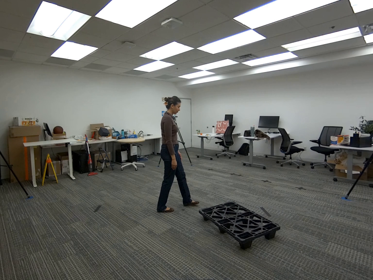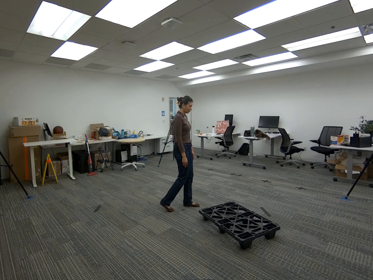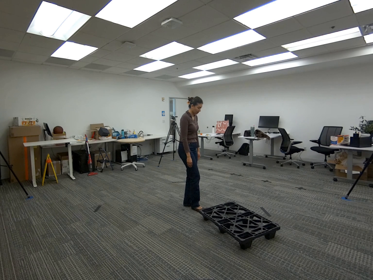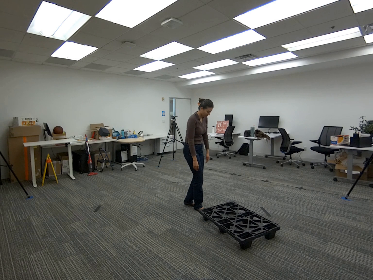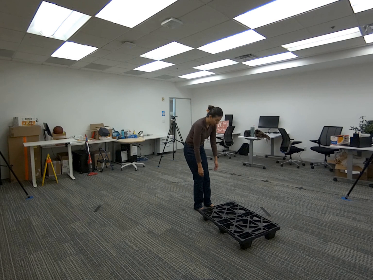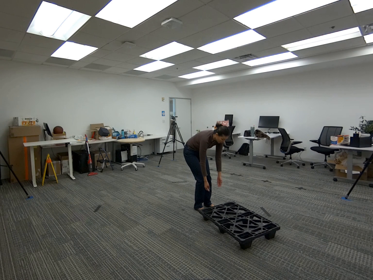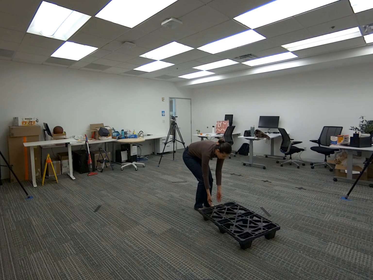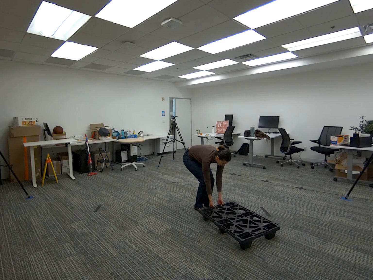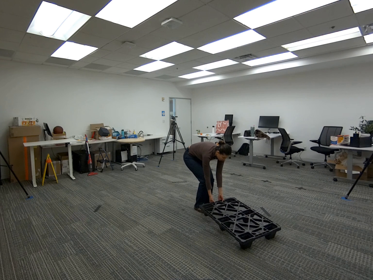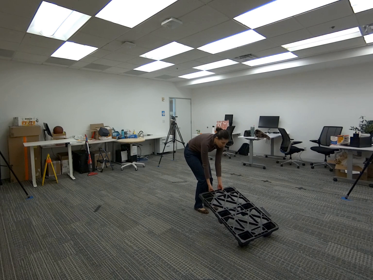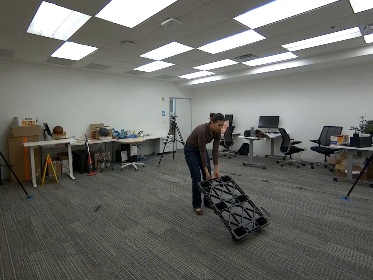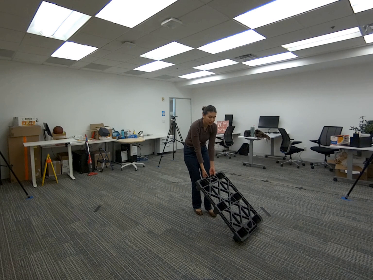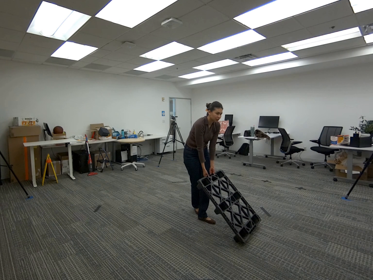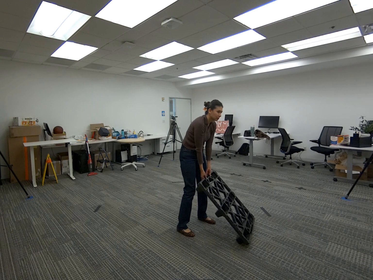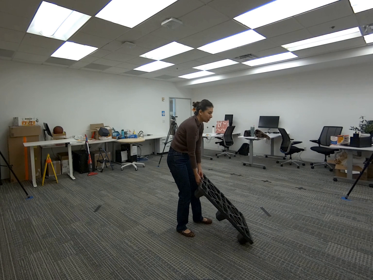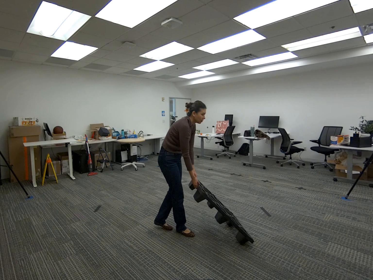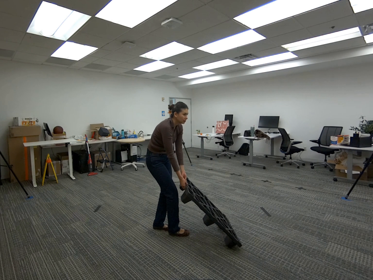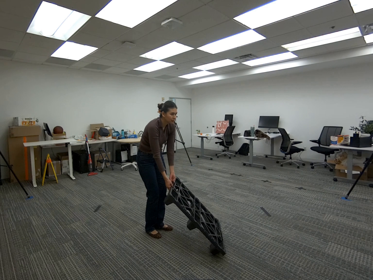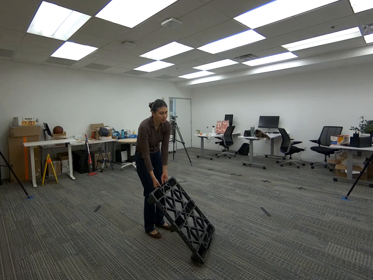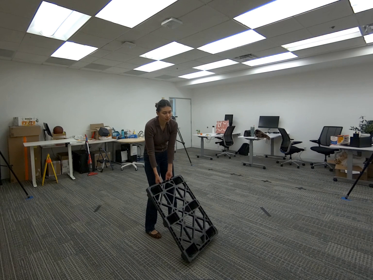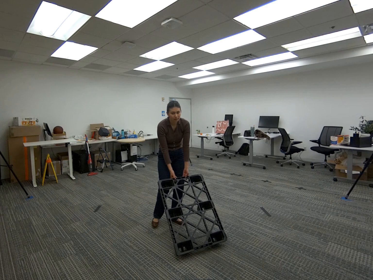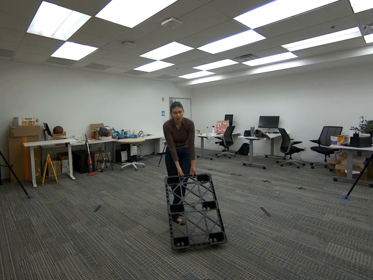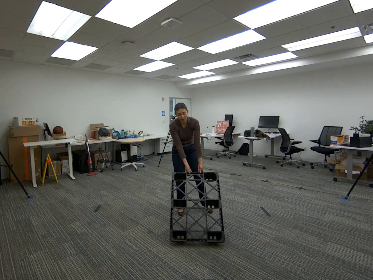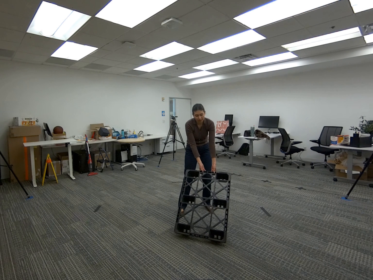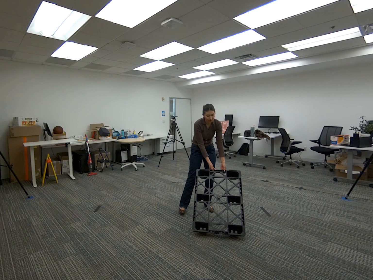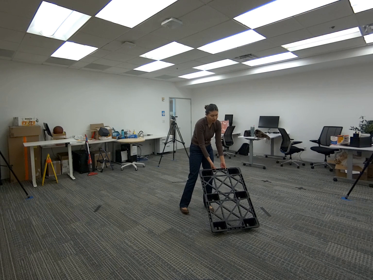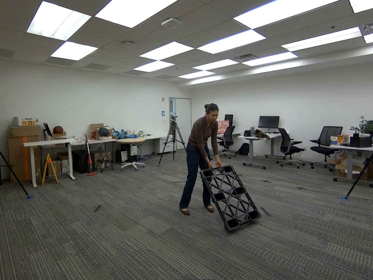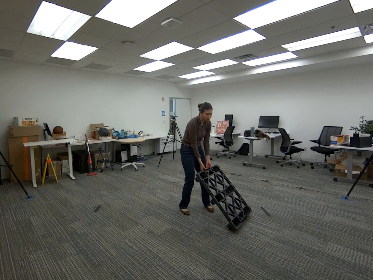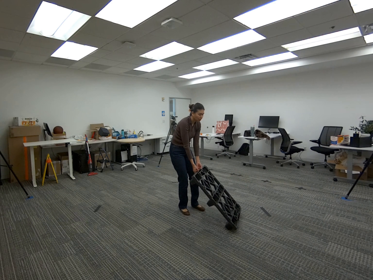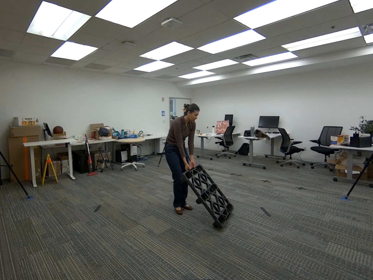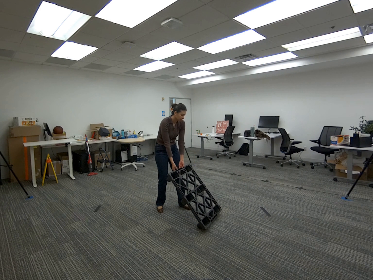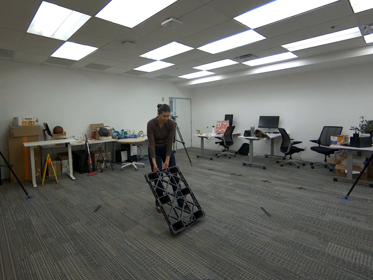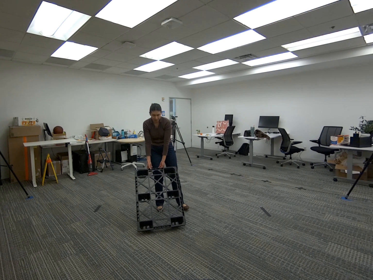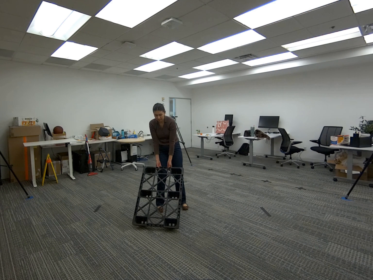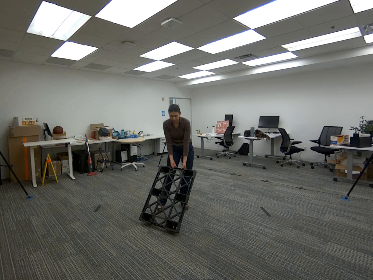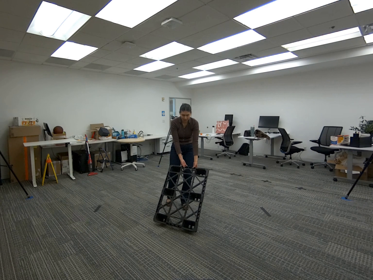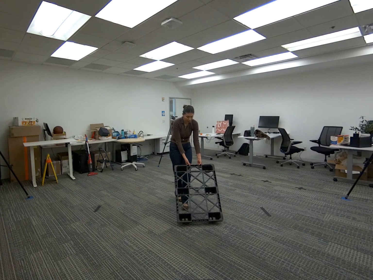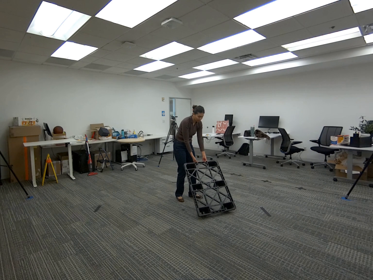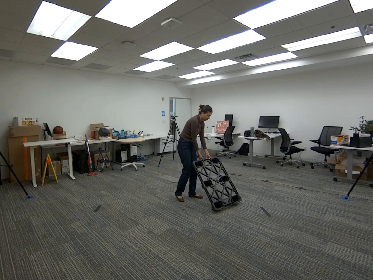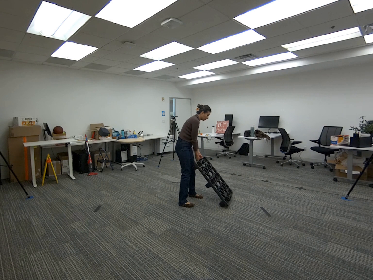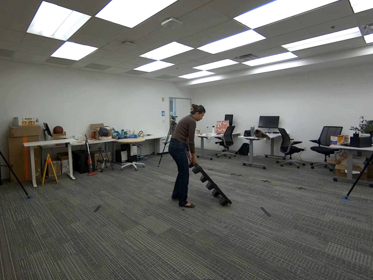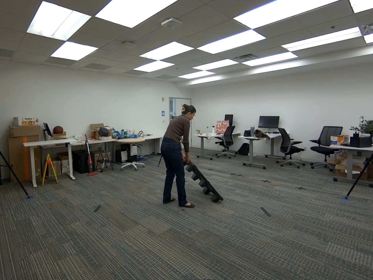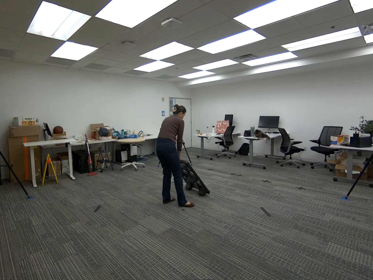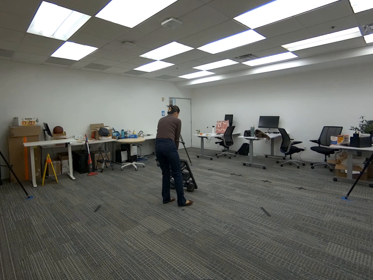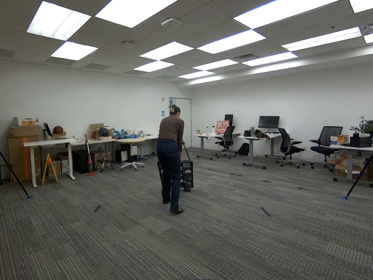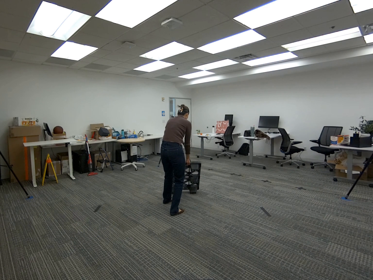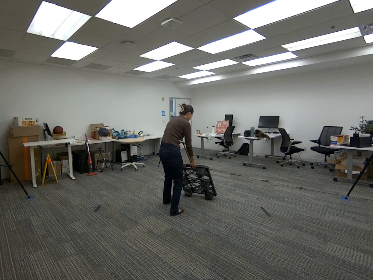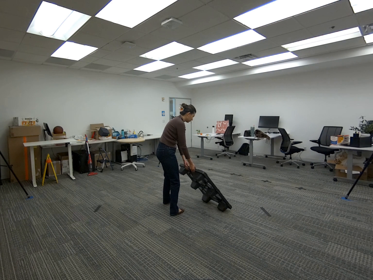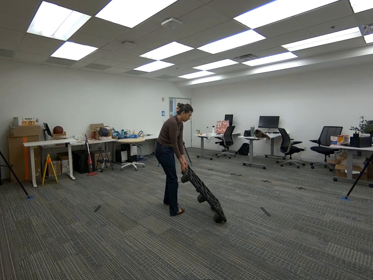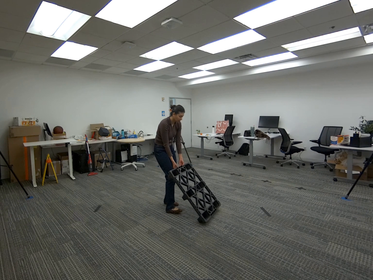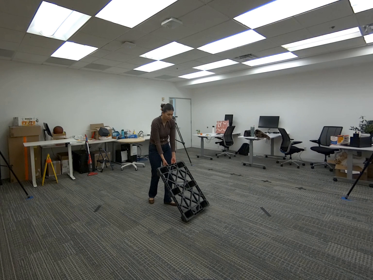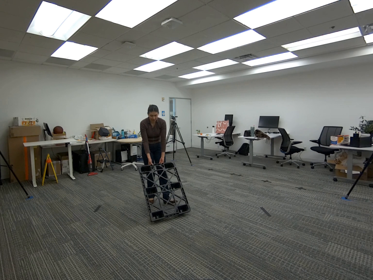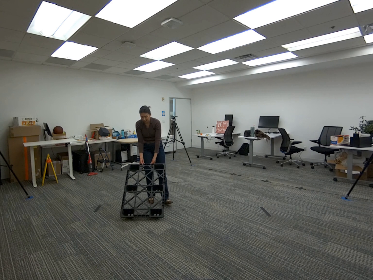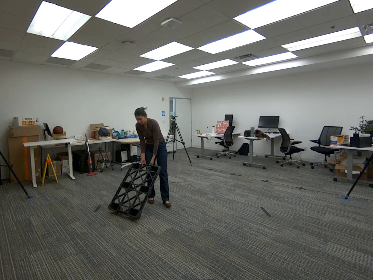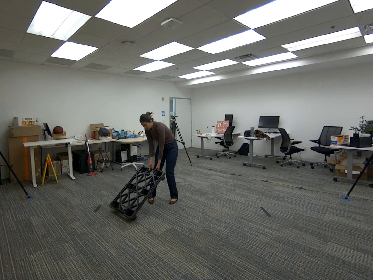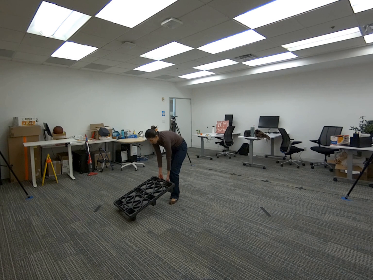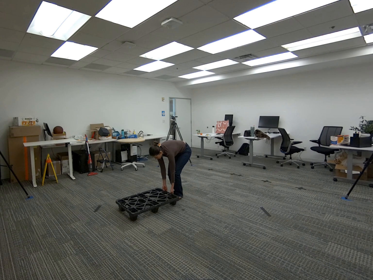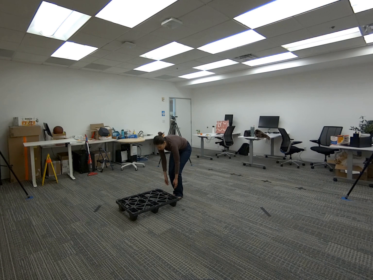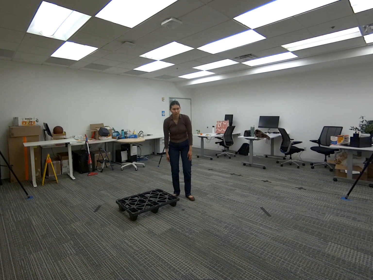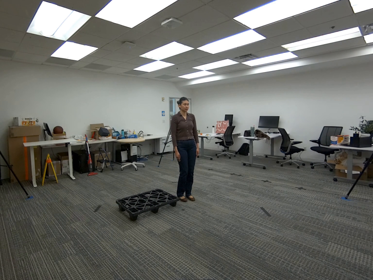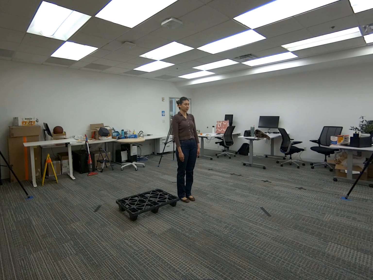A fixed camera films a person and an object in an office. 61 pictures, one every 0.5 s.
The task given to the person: Walk over to the platform on the ground and drag the platform within the bounding area. Once complete place the platform back on the ground.
